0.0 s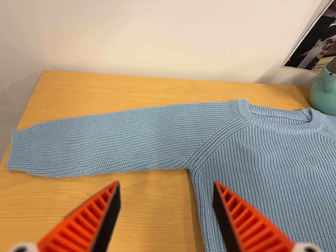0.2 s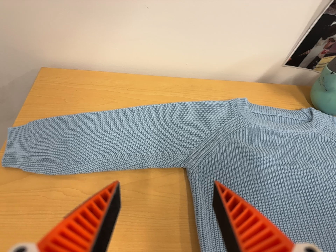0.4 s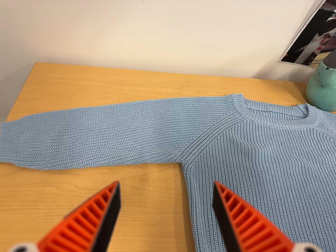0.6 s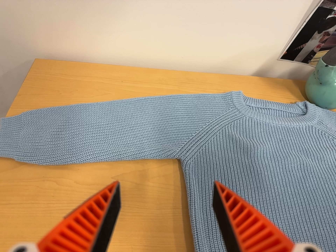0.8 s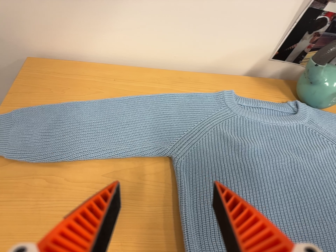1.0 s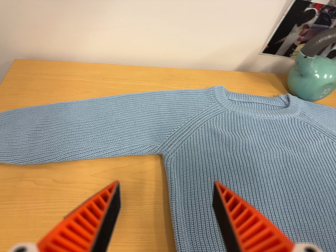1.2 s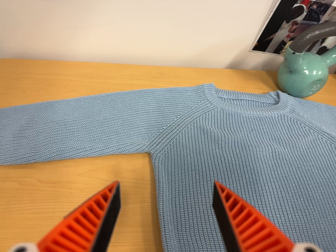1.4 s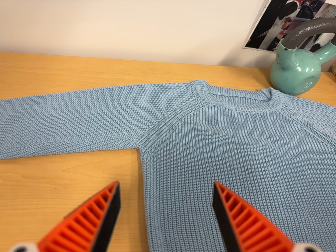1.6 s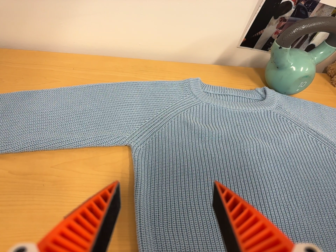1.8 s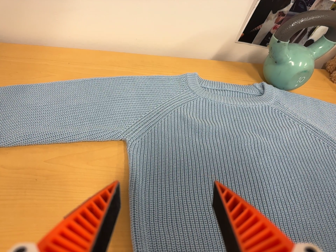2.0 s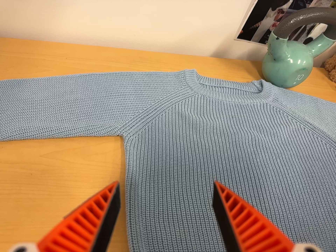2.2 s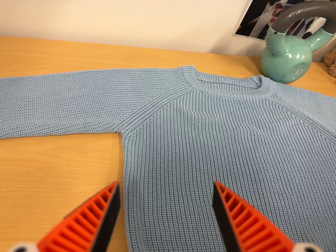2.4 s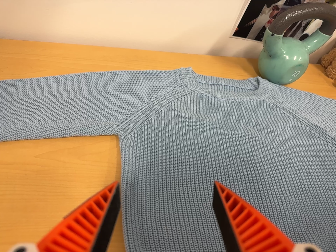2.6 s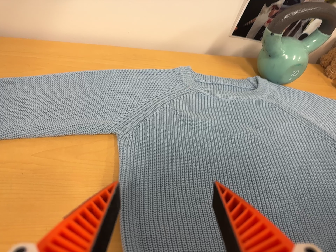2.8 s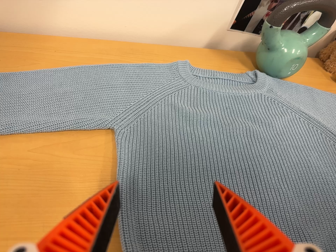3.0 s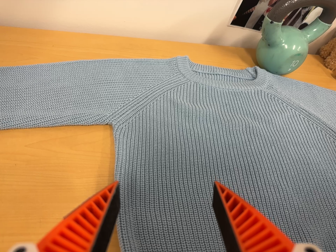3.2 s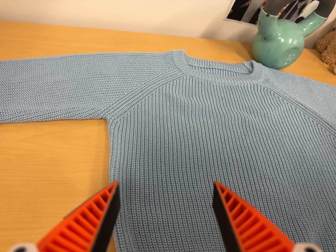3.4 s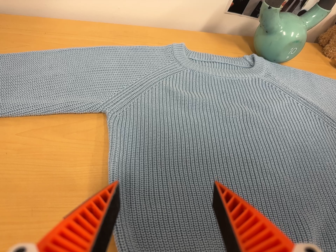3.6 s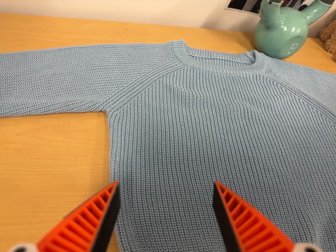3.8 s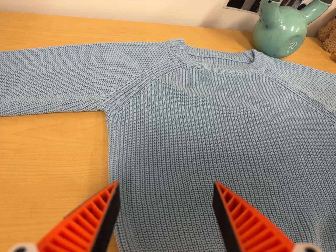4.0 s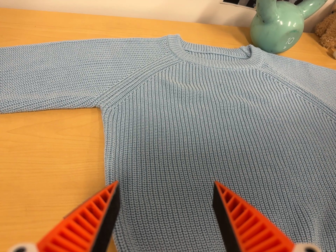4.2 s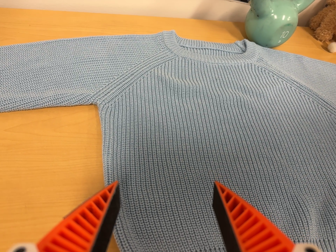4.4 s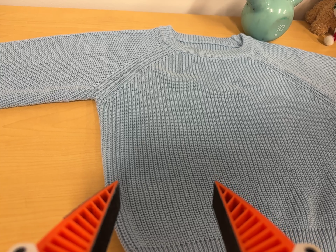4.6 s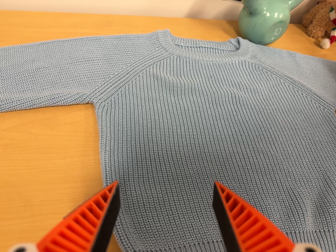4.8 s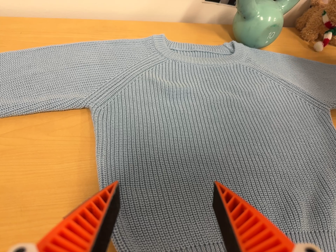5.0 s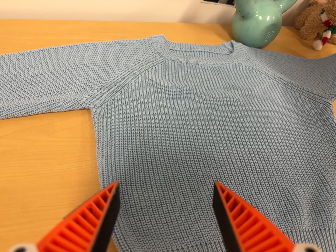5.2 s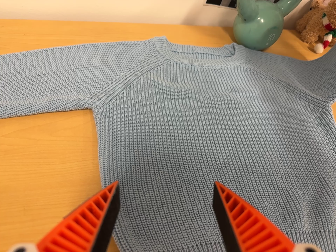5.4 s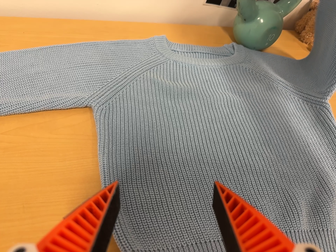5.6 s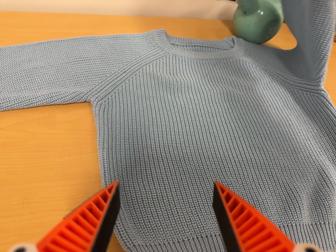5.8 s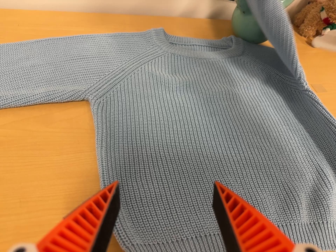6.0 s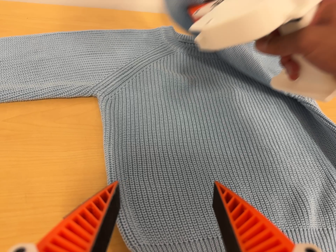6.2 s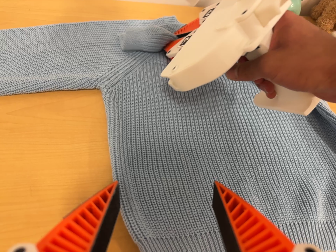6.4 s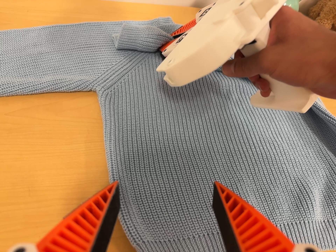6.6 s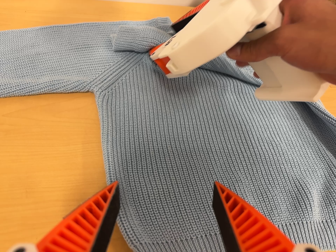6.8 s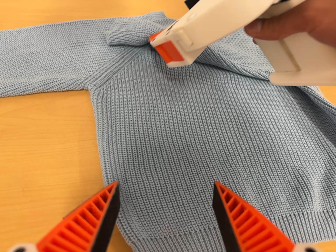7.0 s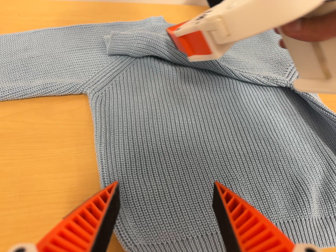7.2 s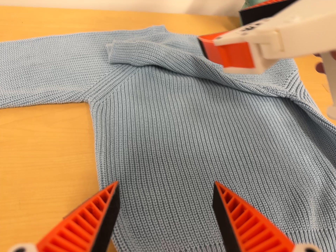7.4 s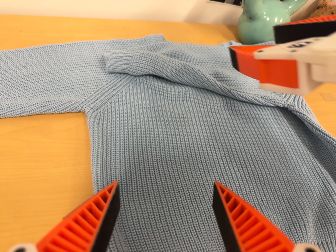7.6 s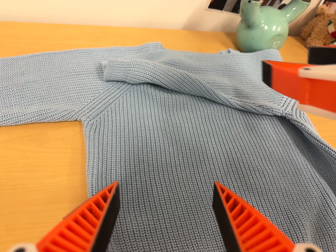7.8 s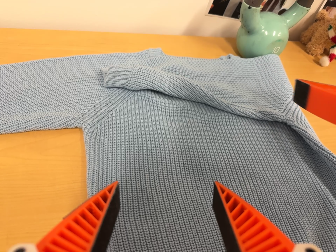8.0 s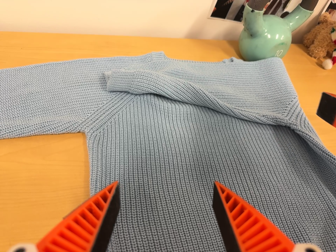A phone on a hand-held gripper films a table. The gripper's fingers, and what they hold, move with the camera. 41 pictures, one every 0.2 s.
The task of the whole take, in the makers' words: right arm across.
0.0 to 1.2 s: The camera travels to its right, about 6 cm, so close, fixed things drift to the left.
1.2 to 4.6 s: The camera travels toward the bottom of its view, forward and to its right, about 9 cm, so close, fixed things drift upward.
4.6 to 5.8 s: The camera keeps its place and its aim.
5.8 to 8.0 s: The camera shifts only a little, or ends up much as it began.
The film runs forward here.
